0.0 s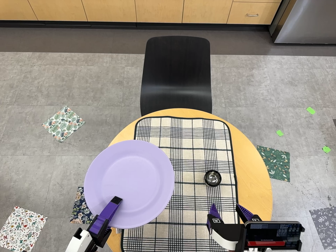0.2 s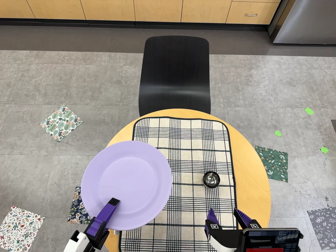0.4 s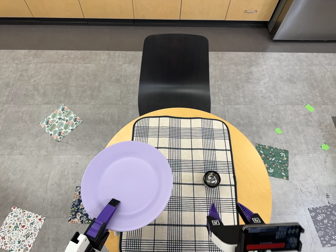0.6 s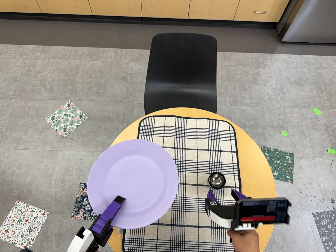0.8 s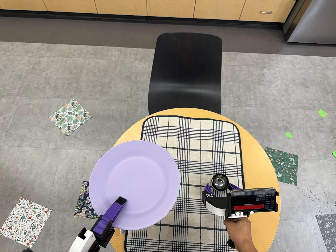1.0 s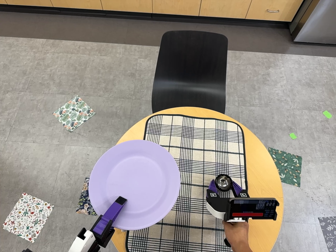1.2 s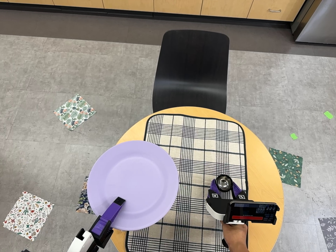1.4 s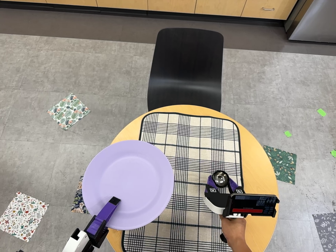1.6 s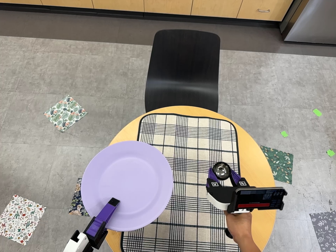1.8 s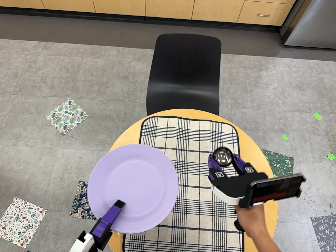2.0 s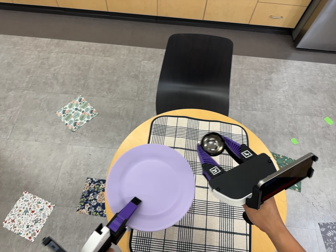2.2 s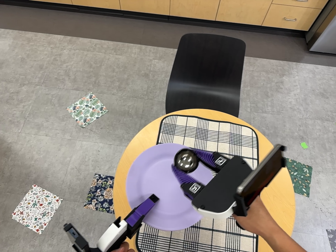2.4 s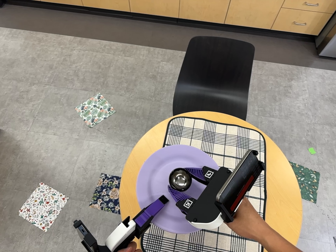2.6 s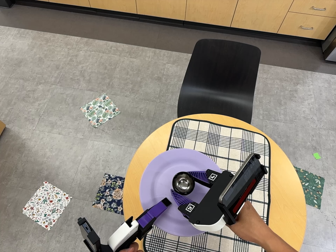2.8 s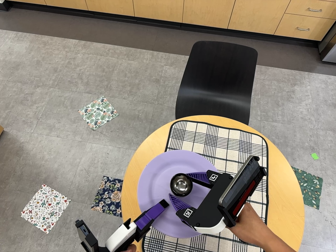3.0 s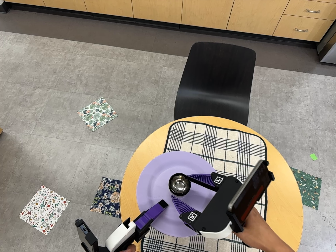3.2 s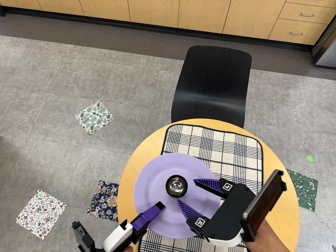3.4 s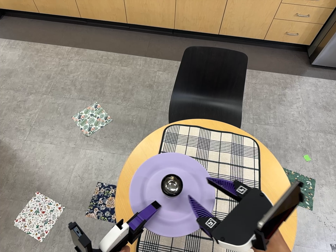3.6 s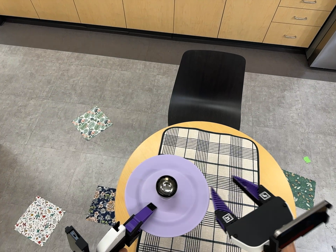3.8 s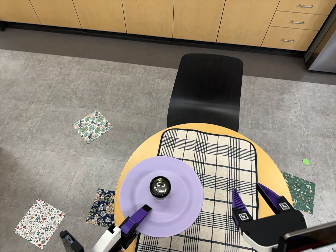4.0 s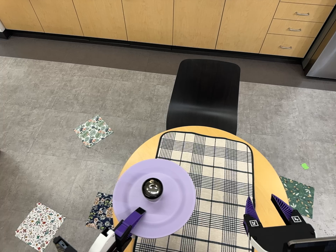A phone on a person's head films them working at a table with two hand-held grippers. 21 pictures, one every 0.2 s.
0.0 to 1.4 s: The camera shifts only a little, or ends up much as it began.
1.4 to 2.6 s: The camera travels to its left, about 6 cm, so close, fixed things drift to the right.
2.6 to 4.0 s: The camera travels backward, toward the bottom of its view and to its right, about 9 cm, so what stands in front gets smaller.
The film runs backward here.
